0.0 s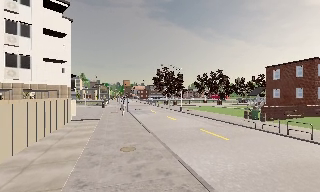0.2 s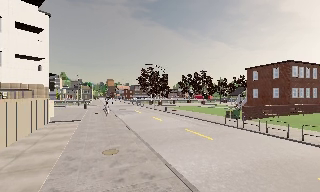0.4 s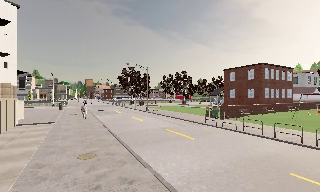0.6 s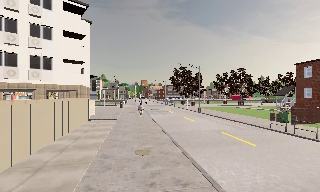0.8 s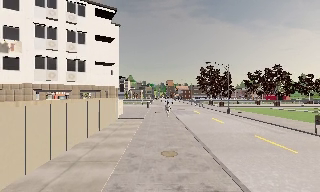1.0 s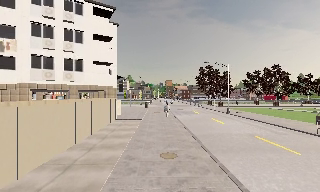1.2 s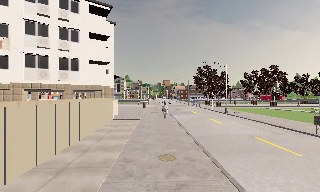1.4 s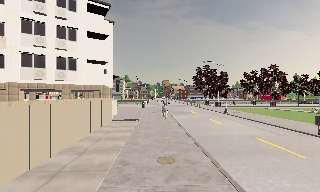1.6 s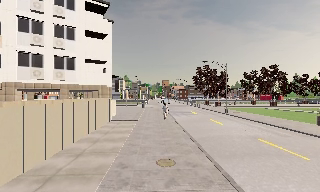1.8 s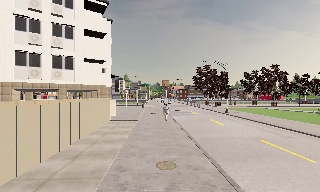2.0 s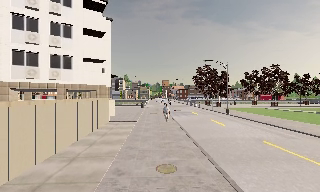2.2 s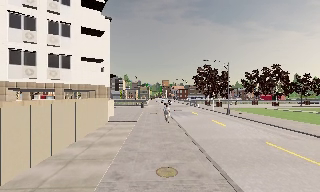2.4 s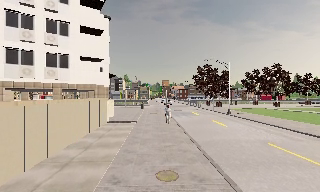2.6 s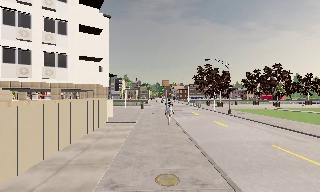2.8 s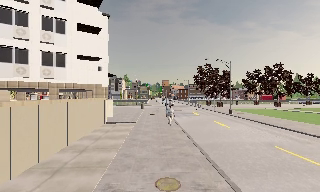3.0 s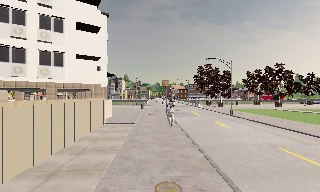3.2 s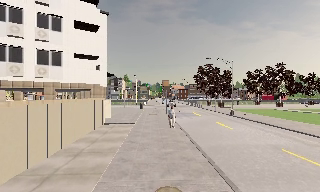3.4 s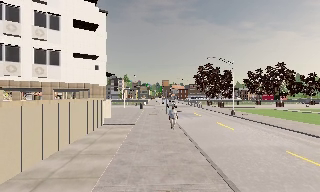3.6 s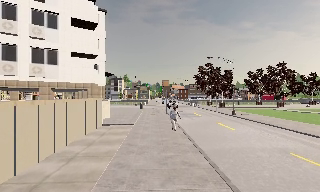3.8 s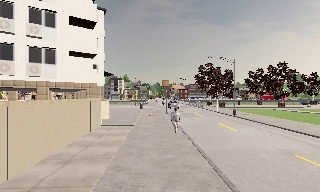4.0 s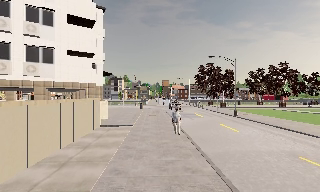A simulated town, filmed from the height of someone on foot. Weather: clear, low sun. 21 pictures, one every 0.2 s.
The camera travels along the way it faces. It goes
forward.
0.0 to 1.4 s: The camera swings to its left by about 15 degrees, and the scene slides to the right. It travels forward, about 1.5 m, so what stands in front looms larger.
1.4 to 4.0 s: The camera travels forward, about 3 m, so what stands in front looms larger.
The film runs forward here.
